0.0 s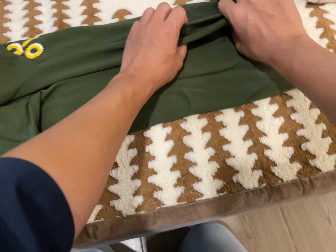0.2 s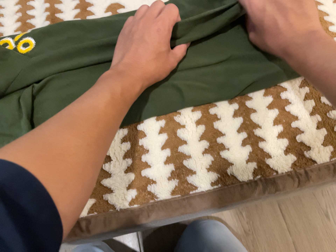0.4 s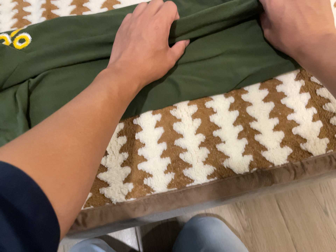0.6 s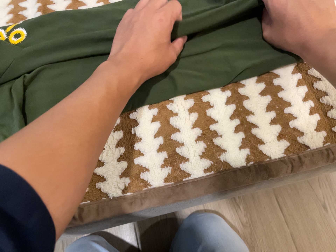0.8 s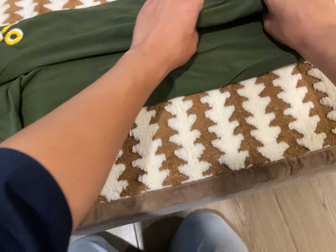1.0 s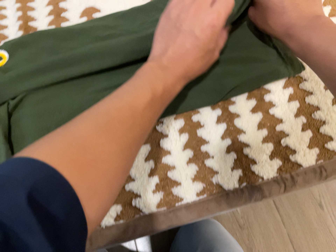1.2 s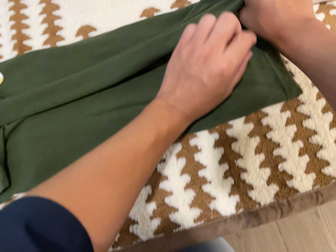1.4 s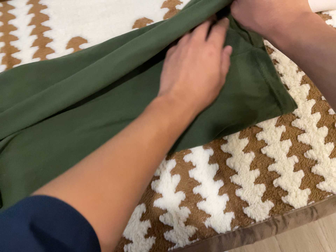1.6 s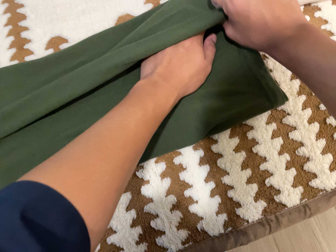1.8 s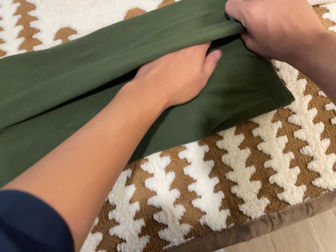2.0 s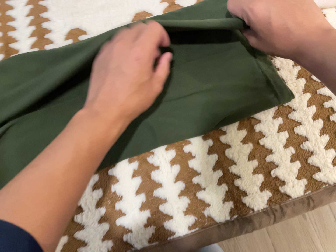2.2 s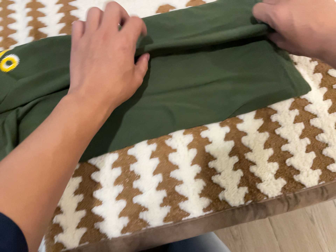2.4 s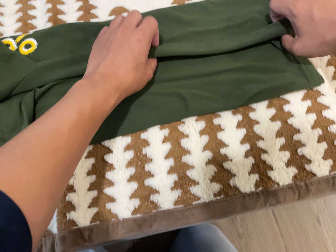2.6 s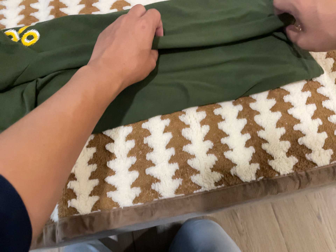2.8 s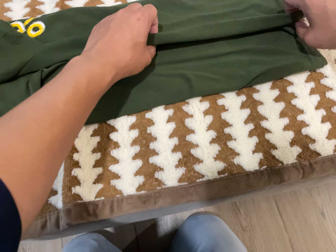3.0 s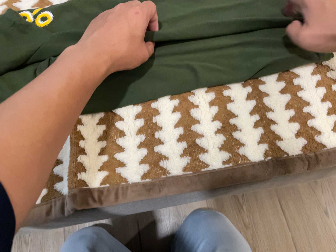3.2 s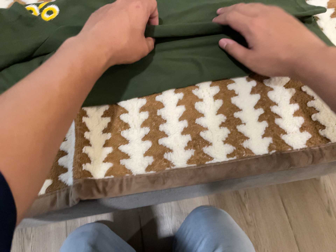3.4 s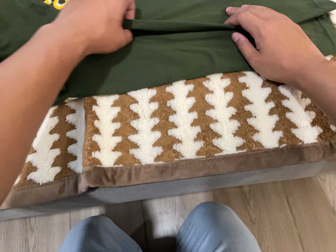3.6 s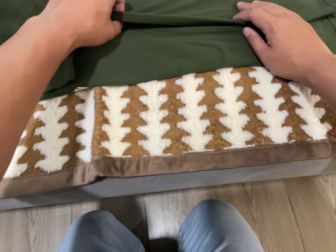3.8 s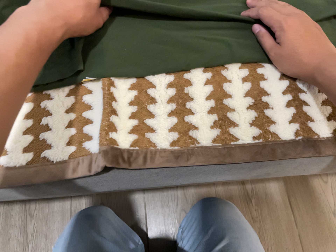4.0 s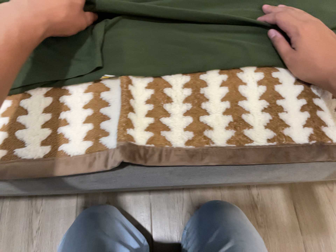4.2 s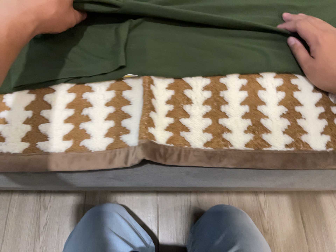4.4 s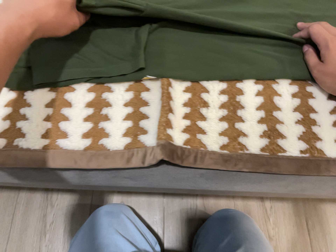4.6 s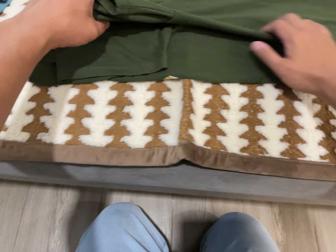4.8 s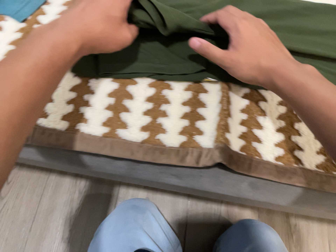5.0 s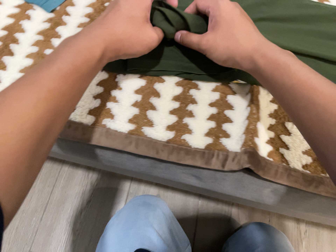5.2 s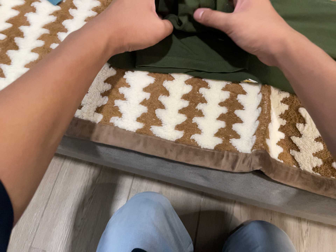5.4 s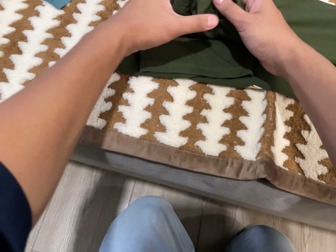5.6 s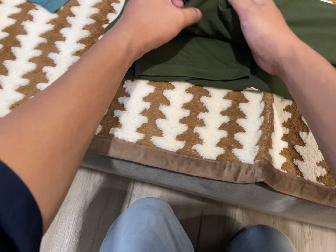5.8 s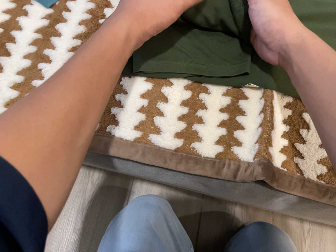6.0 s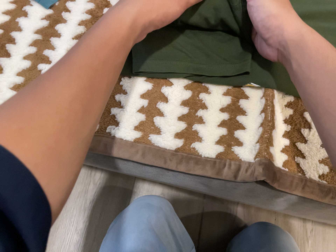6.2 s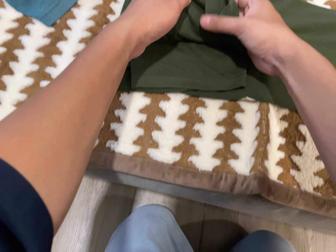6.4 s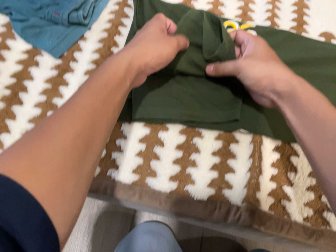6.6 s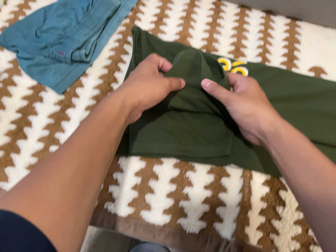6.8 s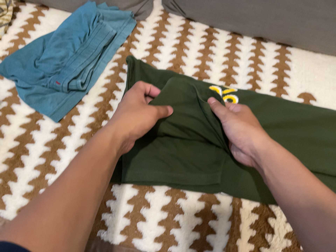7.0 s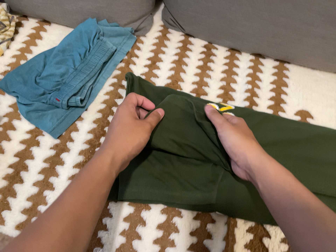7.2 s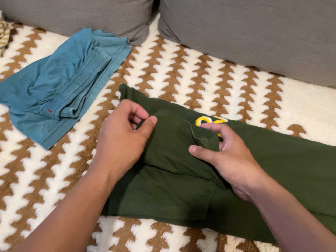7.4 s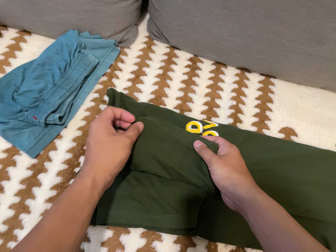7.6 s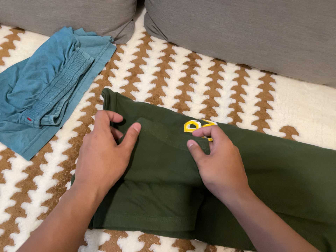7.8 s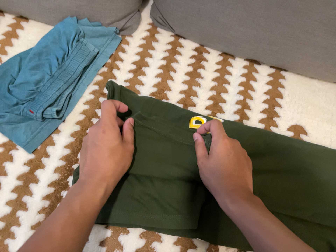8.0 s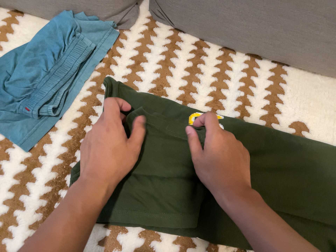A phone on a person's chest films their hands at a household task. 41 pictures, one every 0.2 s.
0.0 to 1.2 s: The camera travels toward the top of its view, about 8 cm.
1.2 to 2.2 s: The camera shifts only a little, or ends up much as it began.
2.2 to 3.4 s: The camera travels toward the bottom of its view, about 12 cm, so close, fixed things drift upward.
3.4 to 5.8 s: The camera travels to its left, about 22 cm, so close, fixed things drift to the right. It rolls about its line of sight by about 20 degrees, and the scene rotates clockwise.
5.8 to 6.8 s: The camera travels toward the top of its view, backward and to its right, about 16 cm, so close, fixed things drift downward.
6.8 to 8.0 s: The camera travels toward the top of its view, about 12 cm.
The film runs forward here.
